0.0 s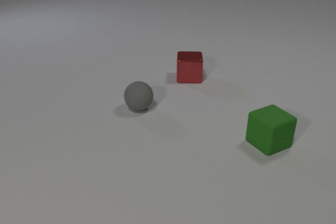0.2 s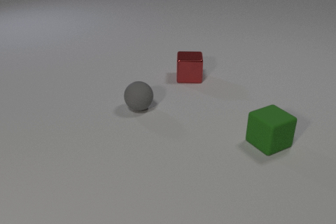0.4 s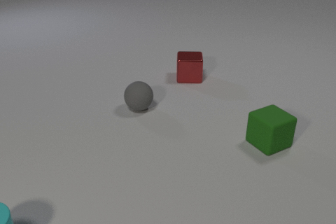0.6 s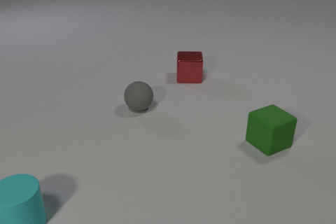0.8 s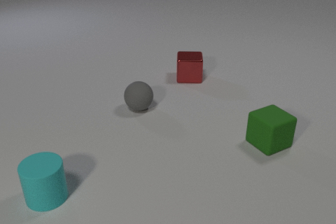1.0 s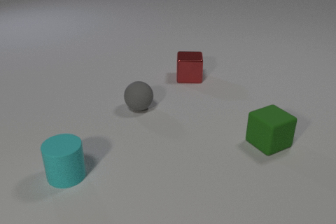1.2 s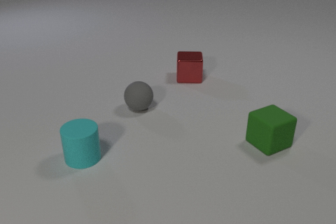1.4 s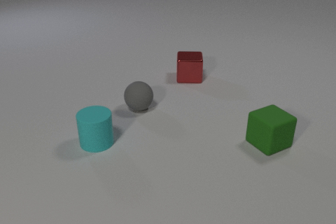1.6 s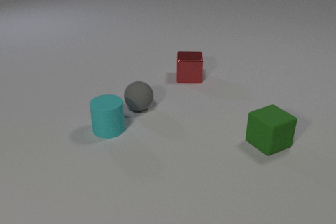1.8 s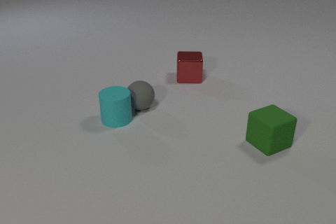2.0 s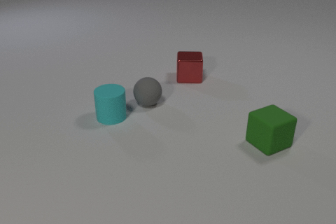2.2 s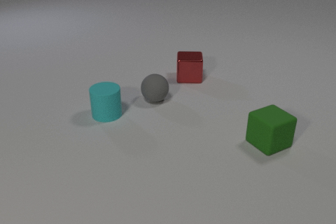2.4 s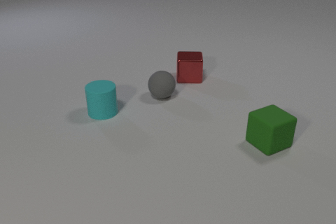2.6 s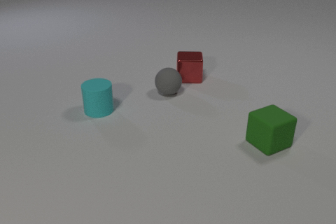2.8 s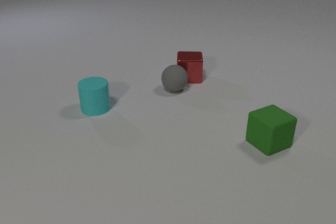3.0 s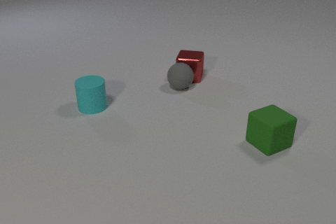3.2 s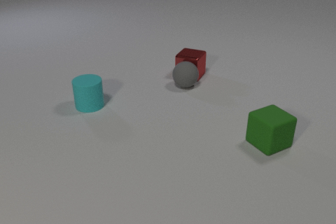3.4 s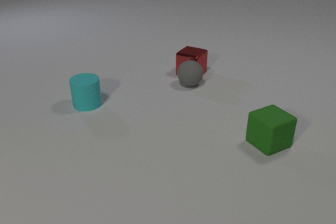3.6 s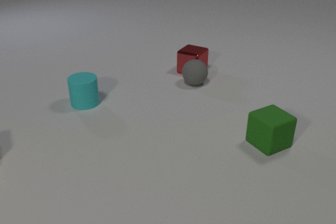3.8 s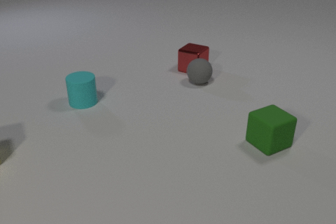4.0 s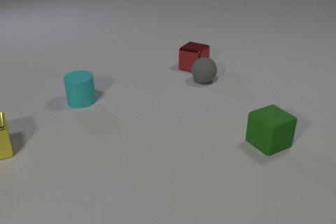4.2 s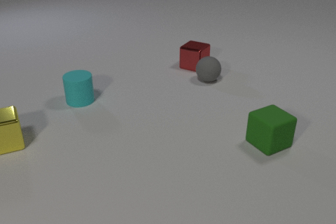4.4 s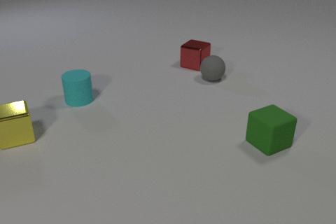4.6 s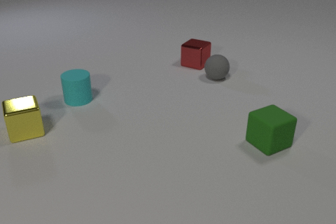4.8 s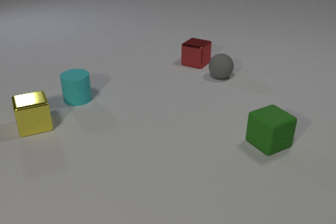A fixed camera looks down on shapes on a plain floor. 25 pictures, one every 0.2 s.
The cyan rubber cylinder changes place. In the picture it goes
away from the camera.
0.0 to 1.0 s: The cyan rubber cylinder comes in at the bottom edge, slides away from the camera and to the right.
1.0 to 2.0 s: The cyan rubber cylinder slides away from the camera and to the right. The gray rubber sphere rolls away from the camera and to the right. The cyan rubber cylinder and the gray rubber sphere collide.
2.0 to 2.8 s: The cyan rubber cylinder slides away from the camera and to the left. The gray rubber sphere rolls away from the camera and to the right.
2.8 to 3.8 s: The cyan rubber cylinder slides away from the camera and to the left. The gray rubber sphere rolls to the right and away from the camera. The red metal cube slides away from the camera, spins clockwise seen from above by about 30 degrees, its near face sliding to the left. The gray rubber sphere and the red metal cube collide.
3.8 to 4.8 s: The cyan rubber cylinder slides away from the camera. The gray rubber sphere rolls to the right and away from the camera. The yellow metal cube slides to the right and away from the camera. The red metal cube slides away from the camera.
What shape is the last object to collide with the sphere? cube.
Are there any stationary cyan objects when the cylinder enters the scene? no.
How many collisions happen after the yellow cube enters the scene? 0.
